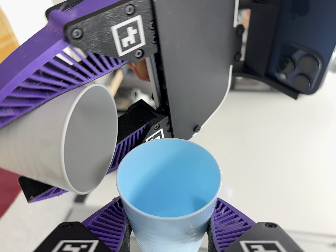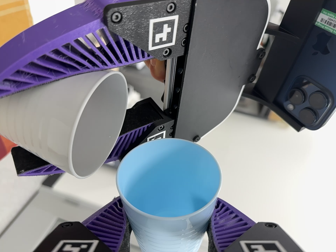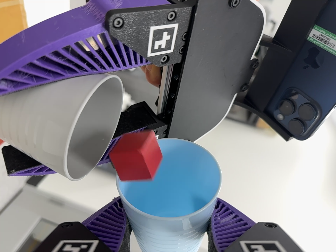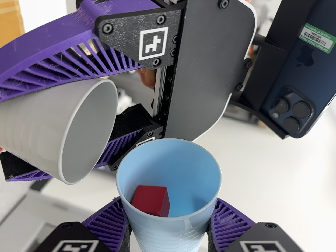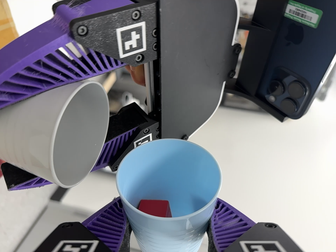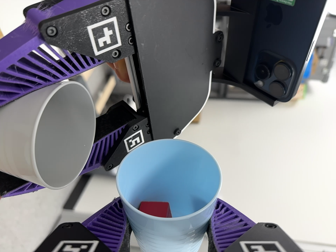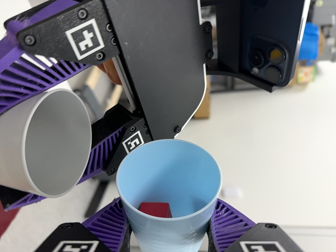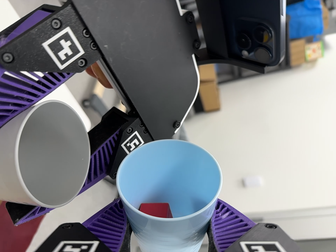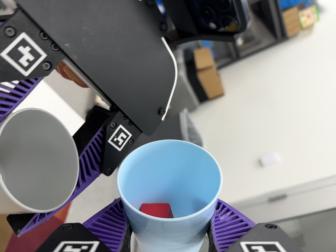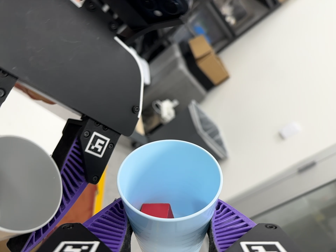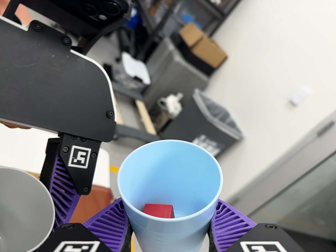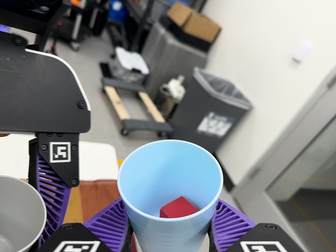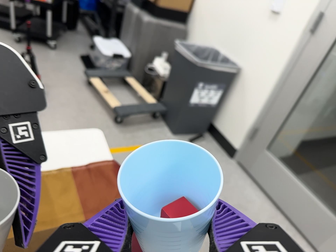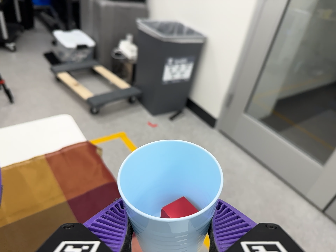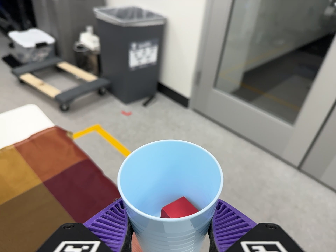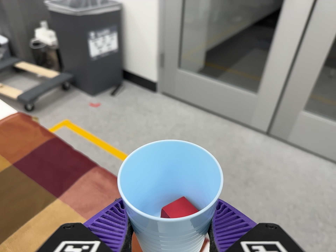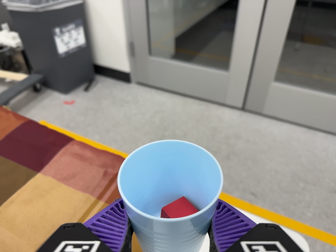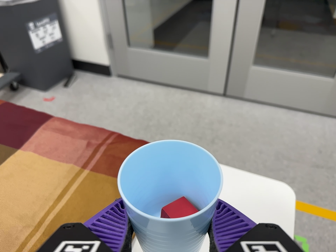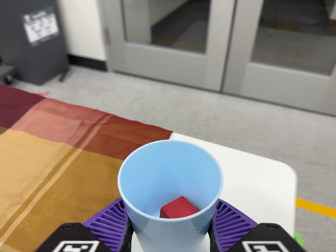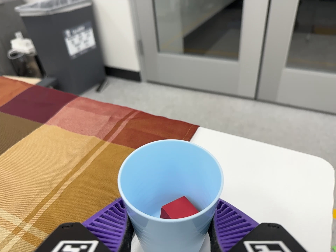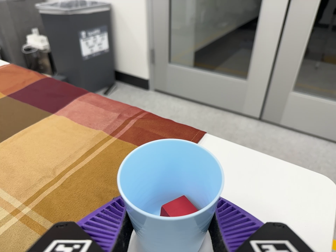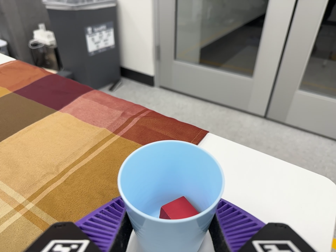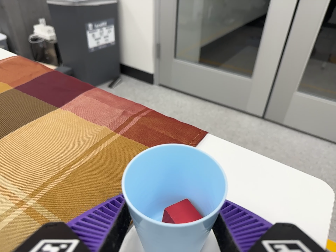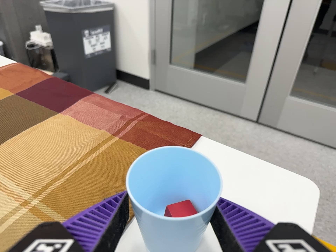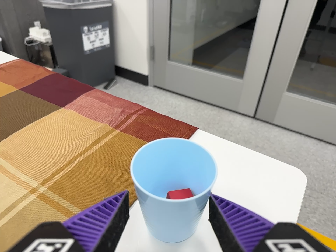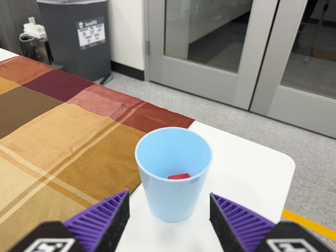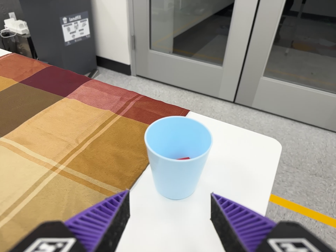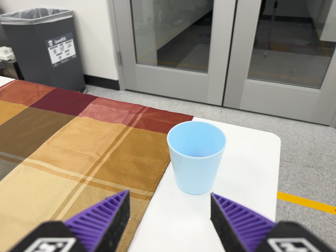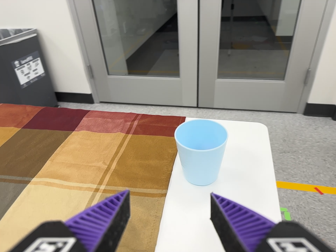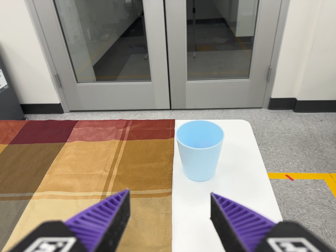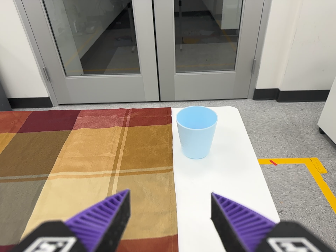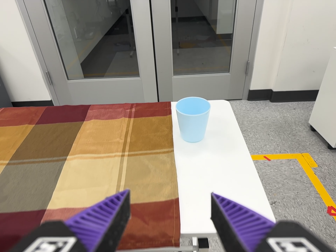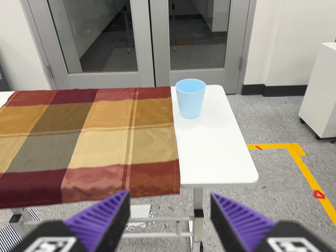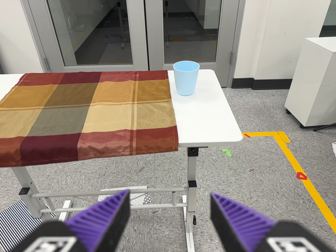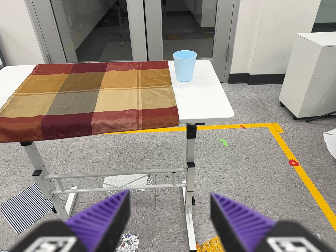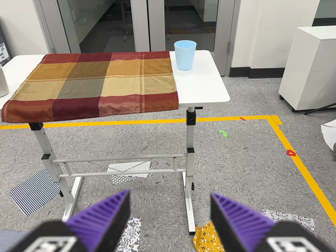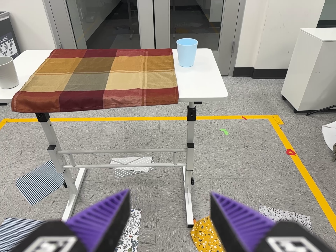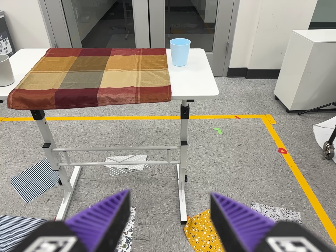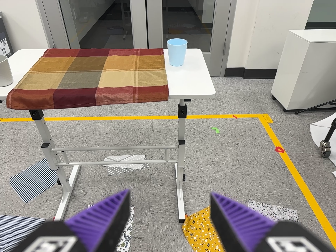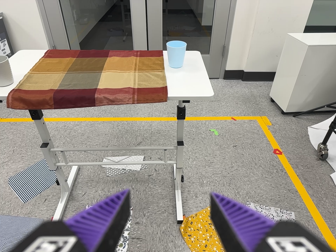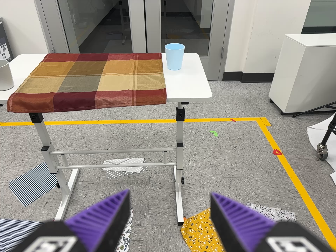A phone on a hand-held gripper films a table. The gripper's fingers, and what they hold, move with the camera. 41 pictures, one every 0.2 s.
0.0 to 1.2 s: The camera shifts only a little, or ends up much as it began.
1.2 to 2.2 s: The camera pans to its left by about 15 degrees. It travels to its right, about 16 cm. It rolls about its line of sight by about 55 degrees, and the scene rotates counterclockwise.
2.2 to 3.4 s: The camera swings to its right by about 25 degrees, and the scene slides to the left. It travels toward the bottom of its view and to its right, about 30 cm, so close, fixed things drift upward. Its aim tips toward the bottom of its view by about 15 degrees, and the scene shifts upward. It rolls about its line of sight by about 50 degrees, and the scene rotates counterclockwise.
3.4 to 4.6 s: The camera travels toward the bottom of its view, about 6 cm. It rolls about its line of sight by about 10 degrees, and the scene rotates clockwise.
4.6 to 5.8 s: The camera pans to its right by about 20 degrees. It travels backward and to its left, about 24 cm, so what stands in front gets smaller. It rolls about its line of sight by about 20 degrees, and the scene rotates counterclockwise.
5.8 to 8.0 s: The camera travels backward and toward the bottom of its view, about 60 cm, so what stands in front gets smaller.
The film runs backward here.
